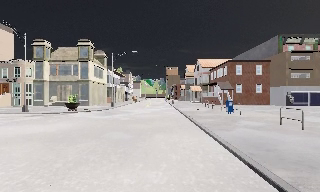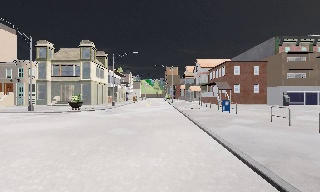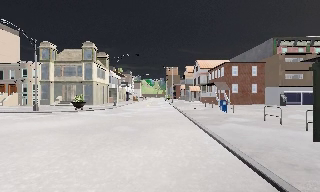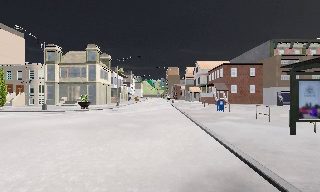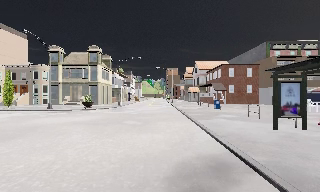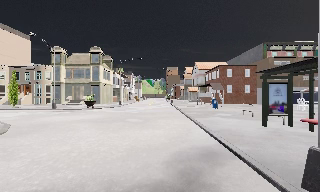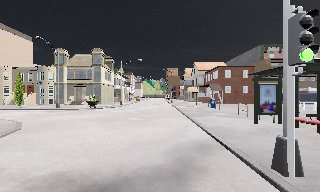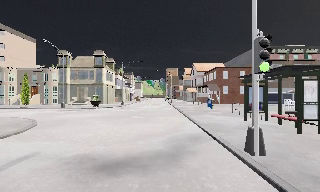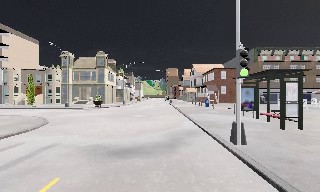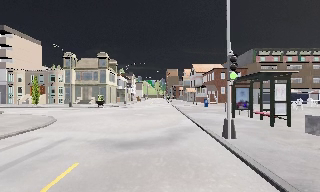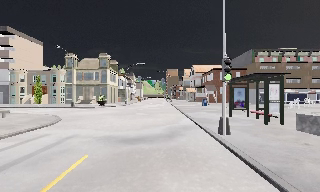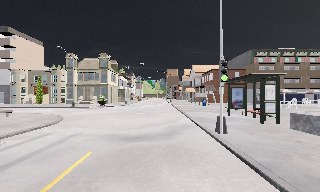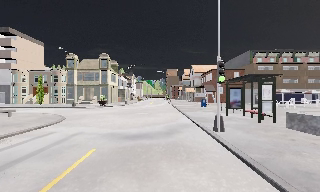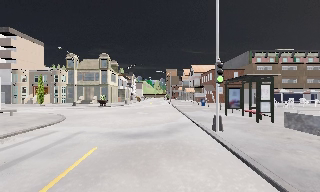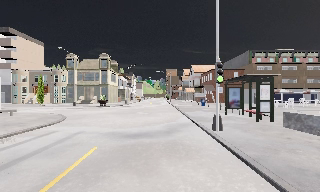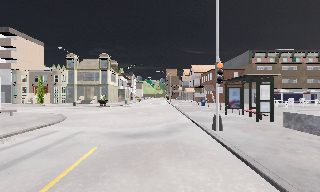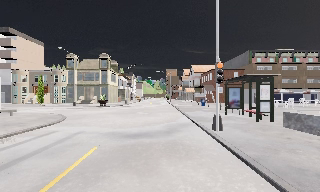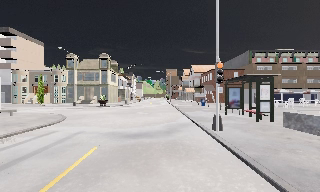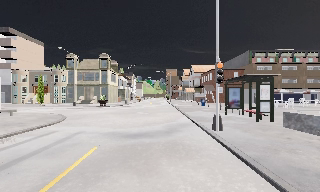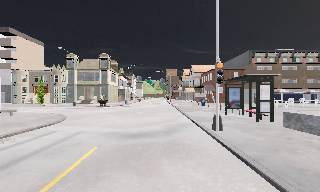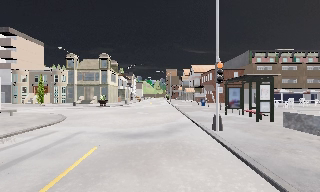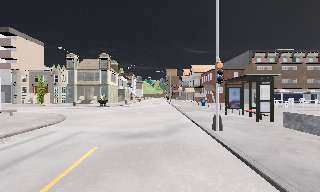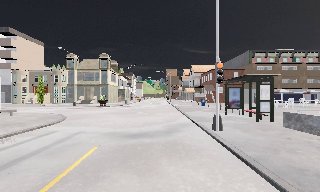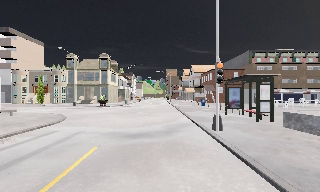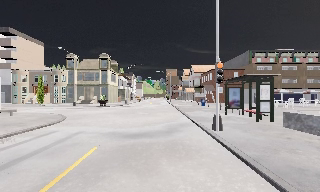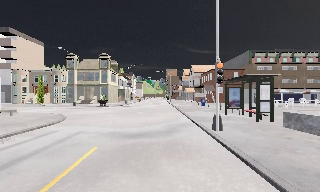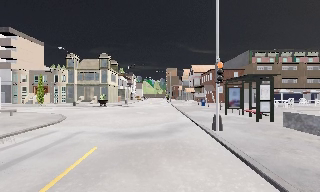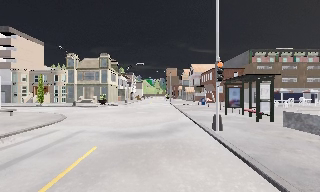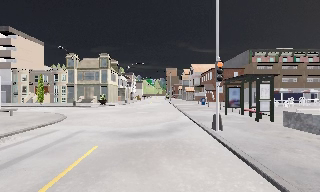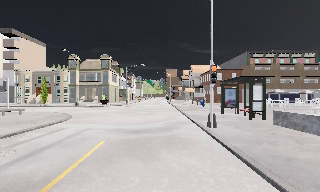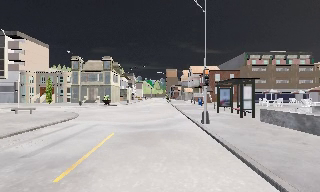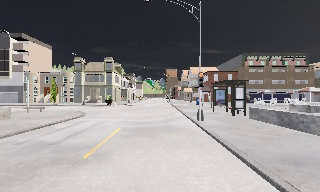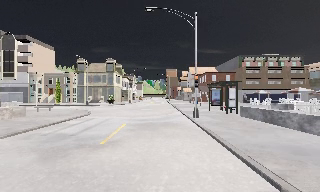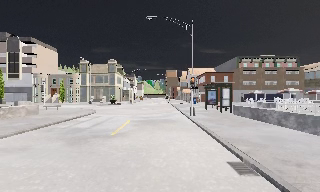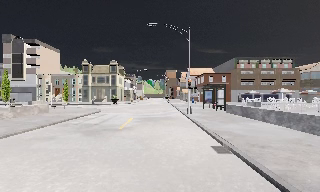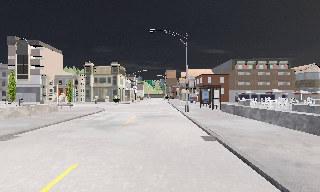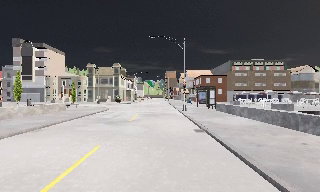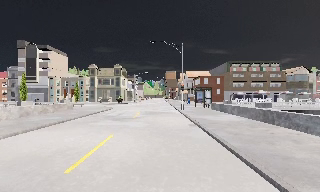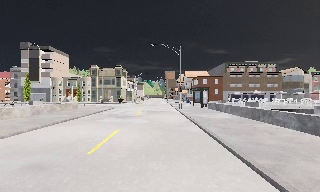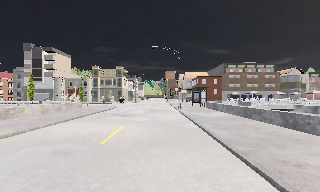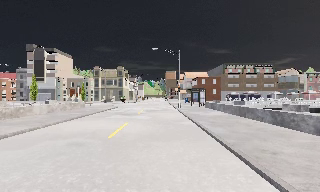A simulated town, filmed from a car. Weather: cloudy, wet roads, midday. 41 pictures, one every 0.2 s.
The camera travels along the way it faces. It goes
backward.
0.0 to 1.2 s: The camera travels backward, about 4.5 m, so what stands in front gets smaller.
1.2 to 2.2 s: The camera travels backward, about 3.5 m, so what stands in front gets smaller. It loses speed.
2.2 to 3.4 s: The camera shifts only a little, or ends up much as it began.
3.4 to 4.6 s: The camera keeps its place and its aim.
4.6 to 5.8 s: The camera travels backward, about 0.5 m, so what stands in front gets smaller. It gains speed.
5.8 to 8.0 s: The camera travels backward, about 13 m, so what stands in front gets smaller.
The film runs backward here.
